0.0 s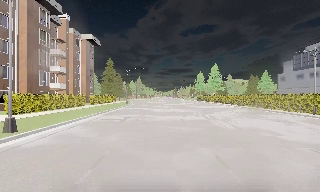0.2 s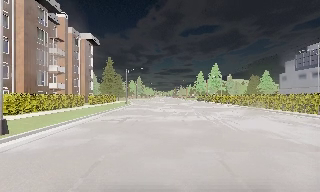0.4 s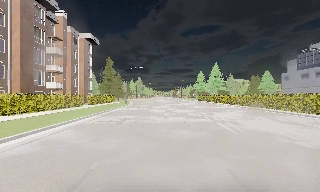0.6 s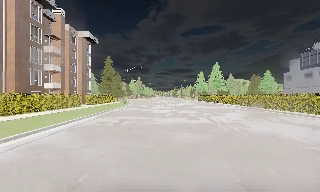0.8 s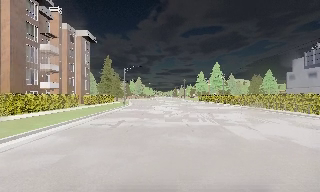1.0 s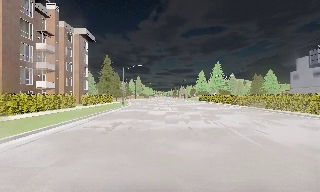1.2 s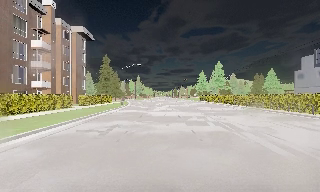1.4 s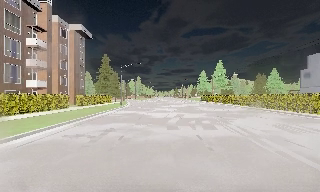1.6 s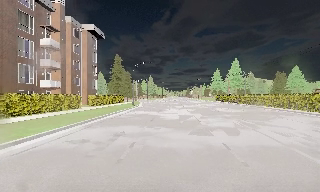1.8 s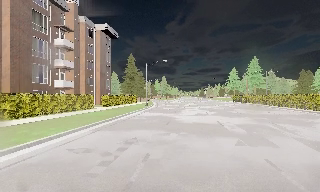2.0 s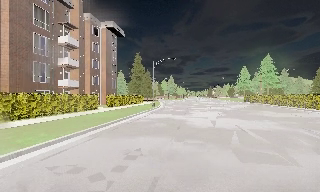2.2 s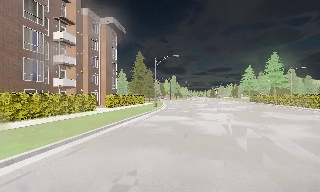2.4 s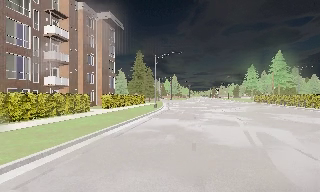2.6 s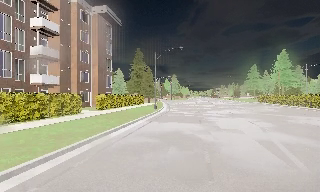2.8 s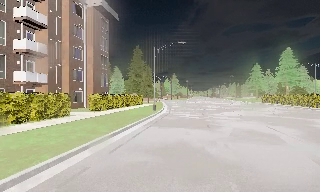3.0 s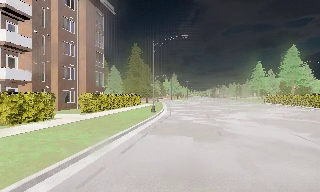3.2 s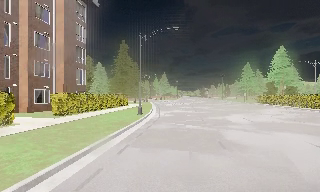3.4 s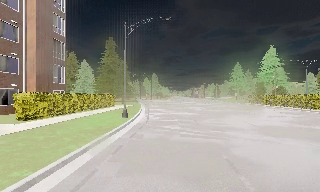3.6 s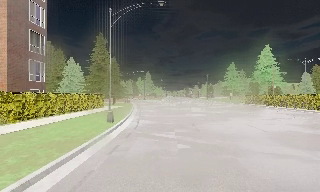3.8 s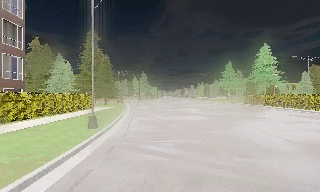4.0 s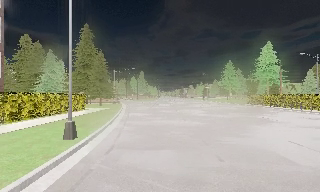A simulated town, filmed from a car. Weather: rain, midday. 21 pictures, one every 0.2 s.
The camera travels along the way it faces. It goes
forward.
0.0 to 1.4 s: The camera travels forward, about 5 m, so what stands in front looms larger. It gains speed.
1.4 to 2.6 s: The camera pans to its left, which is counterclockwise from overhead, by about 10 degrees. It travels forward, about 9 m, so what stands in front looms larger.
2.6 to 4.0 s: The camera swings to its right by about 10 degrees, and the scene slides to the left. It travels forward, about 14 m, so what stands in front looms larger.
The film runs forward here.
